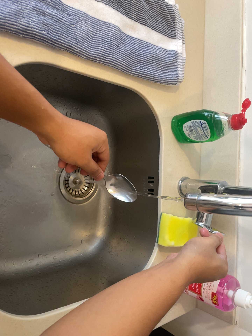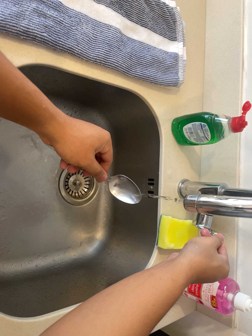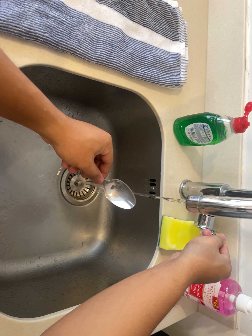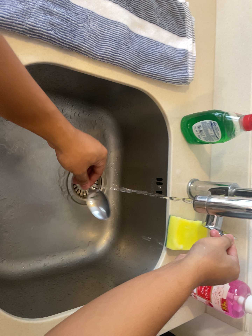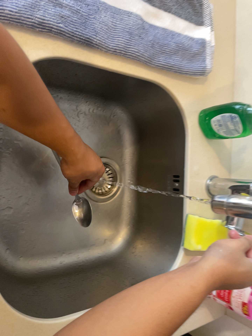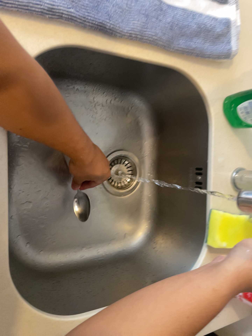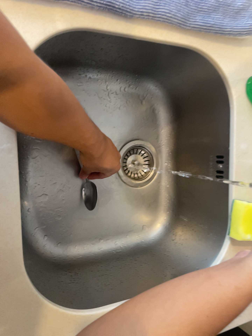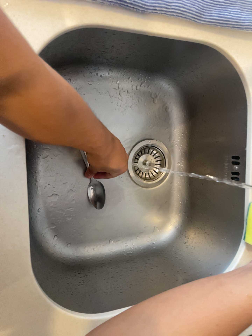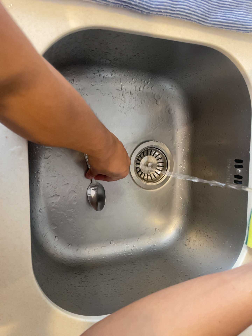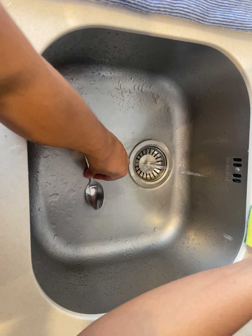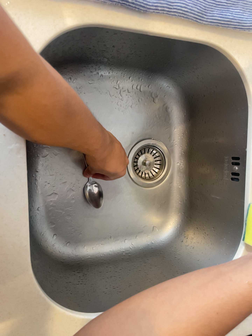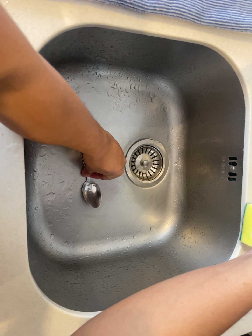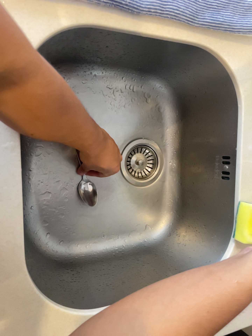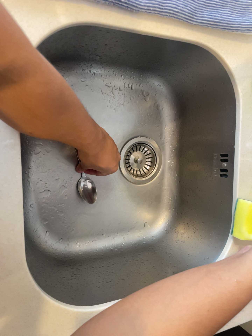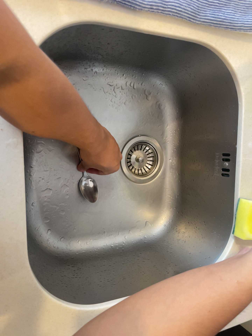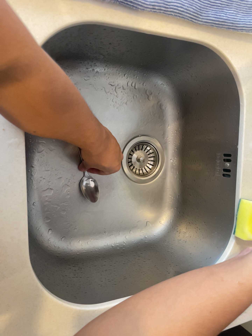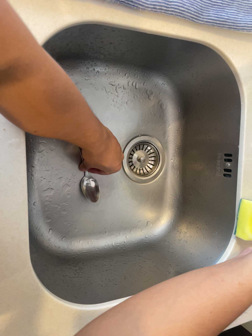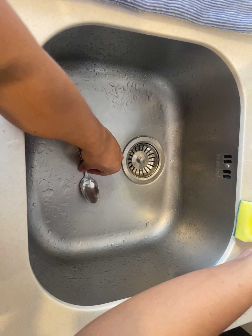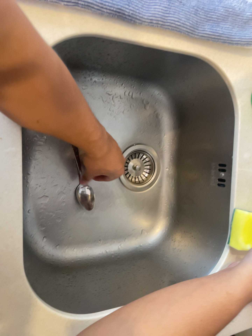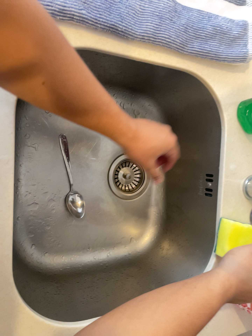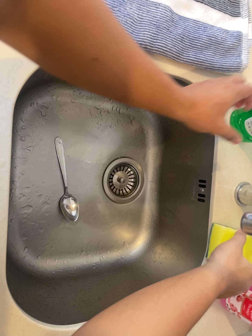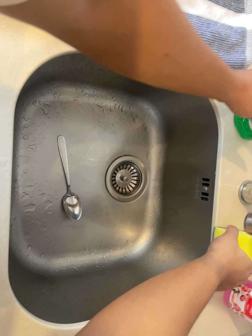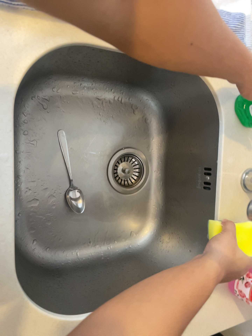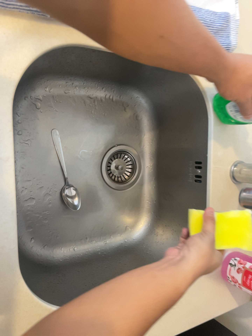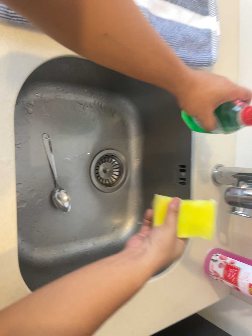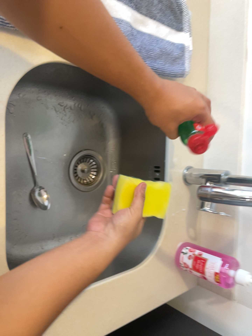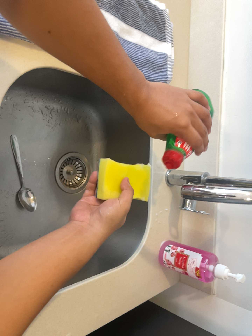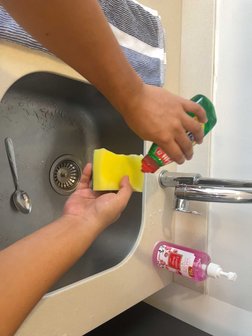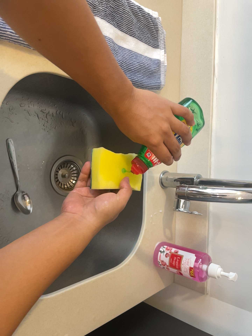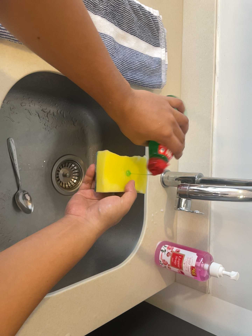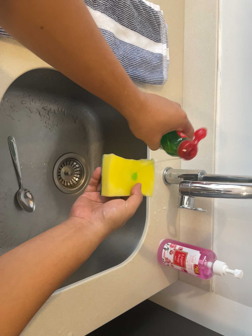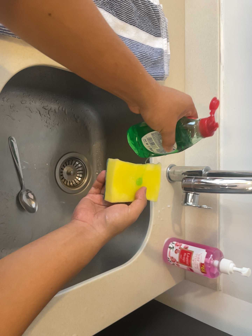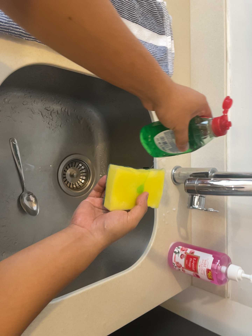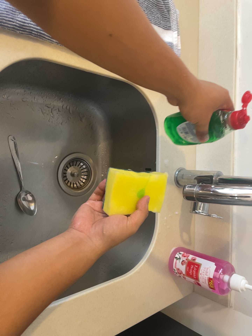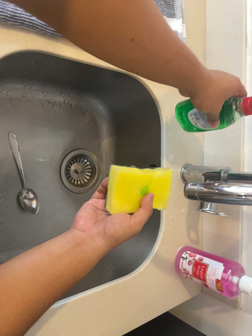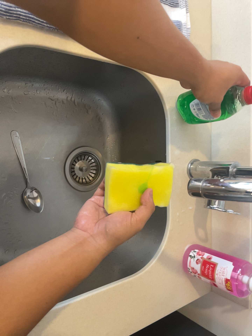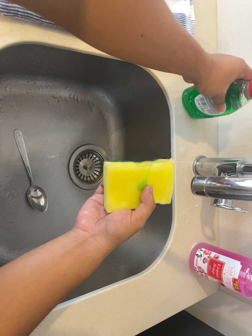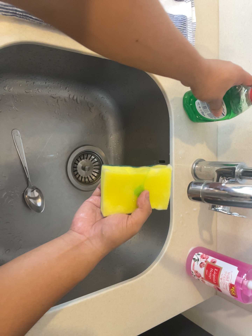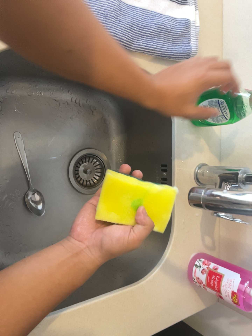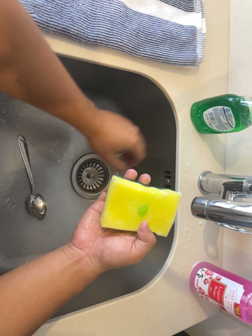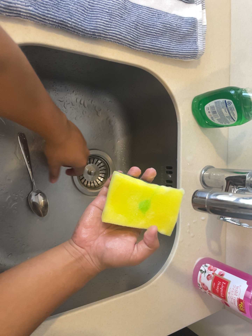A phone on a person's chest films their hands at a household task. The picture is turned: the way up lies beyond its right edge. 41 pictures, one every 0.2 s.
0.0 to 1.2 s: The scene slides to the right, as the camera pans about 15 degrees to its left. It travels forward, about 8 cm, so what stands in front looms larger.
1.2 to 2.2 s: The camera shifts only a little, or ends up much as it began.
2.2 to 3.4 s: The camera keeps its place and its aim.
3.4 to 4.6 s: The camera shifts only a little, or ends up much as it began.
4.6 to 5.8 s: The camera pans to its right by about 20 degrees. It travels backward and to its left, about 12 cm, so what stands in front gets smaller.
5.8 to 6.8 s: The camera travels forward and to its right, about 10 cm, so what stands in front looms larger.
6.8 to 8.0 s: The camera shifts only a little, or ends up much as it began.
The film runs forward here.
